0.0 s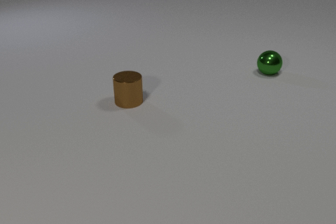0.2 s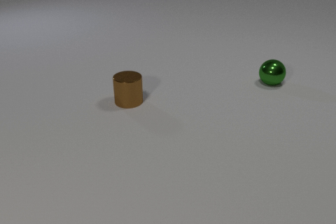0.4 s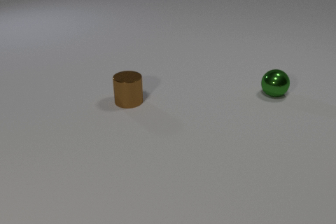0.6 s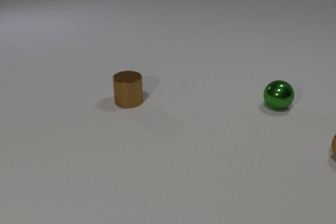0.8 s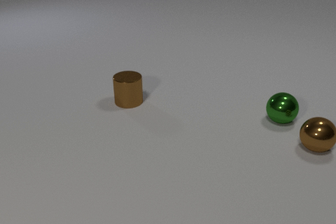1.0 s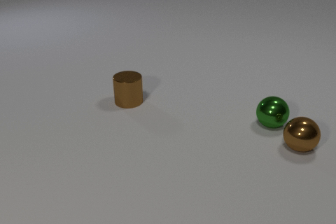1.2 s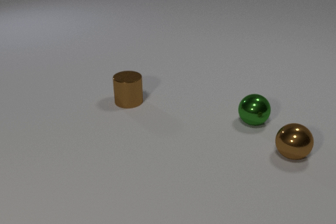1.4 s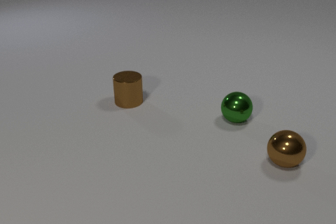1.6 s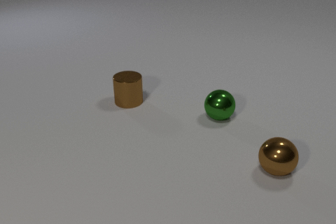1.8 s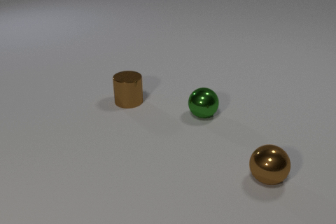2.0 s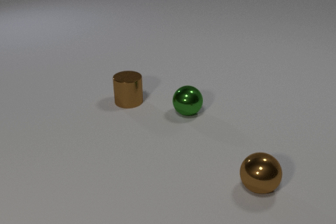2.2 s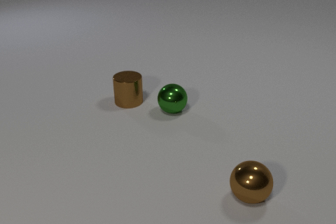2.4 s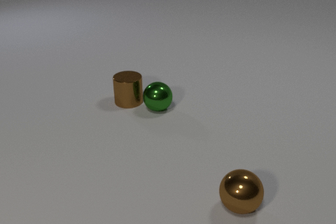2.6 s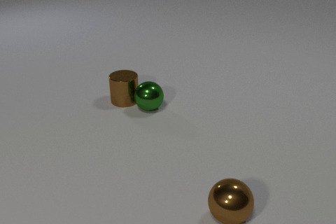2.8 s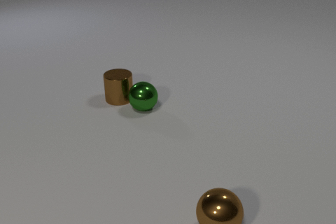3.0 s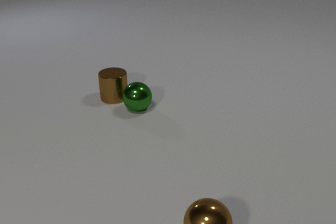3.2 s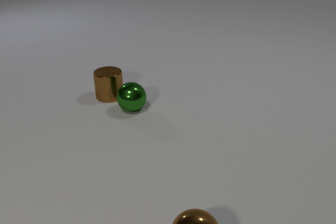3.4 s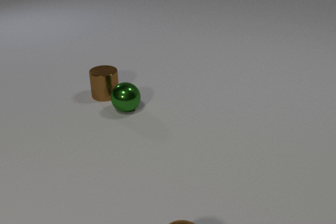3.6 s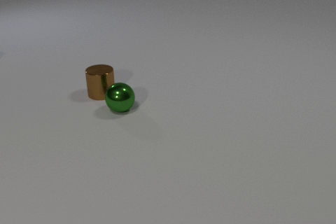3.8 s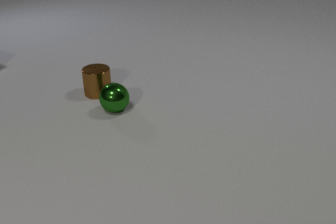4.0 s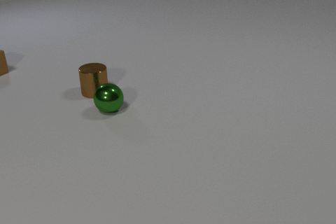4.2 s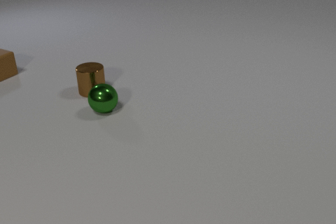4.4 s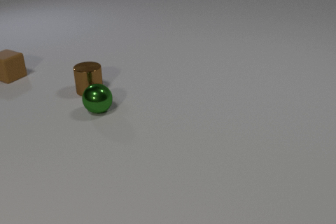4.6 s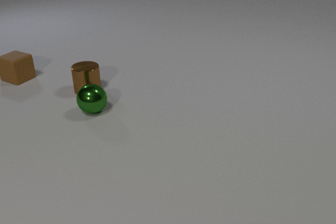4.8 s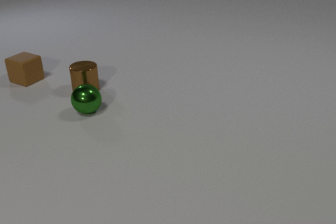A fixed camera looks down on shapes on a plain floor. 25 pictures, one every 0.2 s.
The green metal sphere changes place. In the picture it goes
to the left.
0.0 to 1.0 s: The brown metal sphere comes in at the right edge, rolls to the left. The green metal sphere rolls toward the camera. The brown metal sphere and the green metal sphere collide.
1.0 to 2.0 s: The brown metal sphere rolls toward the camera and to the left. The green metal sphere rolls to the left.
2.0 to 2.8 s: The brown metal sphere rolls toward the camera and to the left. The green metal sphere rolls to the left. The brown metal cylinder slides to the left and away from the camera. The green metal sphere and the brown metal cylinder collide.
2.8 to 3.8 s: The brown metal sphere rolls toward the camera and to the left, leaves at the bottom edge. The green metal sphere rolls to the left. The brown metal cylinder slides to the left and away from the camera.
3.8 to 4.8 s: The green metal sphere rolls to the left. The brown metal cylinder slides to the left and away from the camera. The brown rubber cube comes in at the left edge, slides to the right and toward the camera.
How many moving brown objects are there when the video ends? 2.
How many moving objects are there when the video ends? 3.
How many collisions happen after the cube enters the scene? 0.
